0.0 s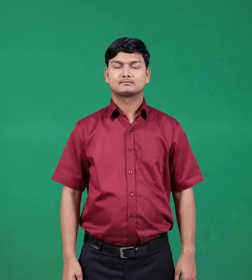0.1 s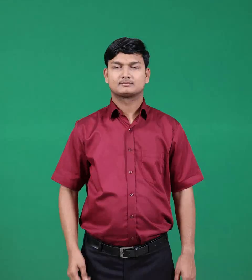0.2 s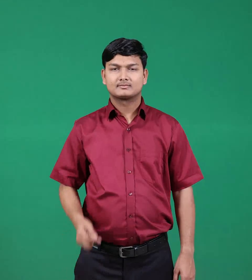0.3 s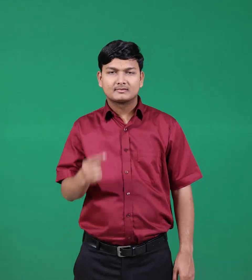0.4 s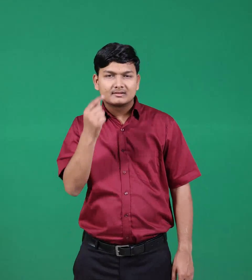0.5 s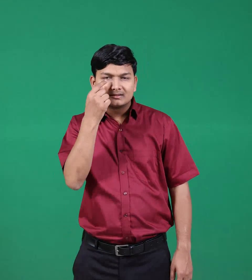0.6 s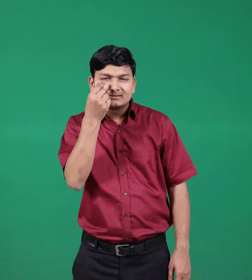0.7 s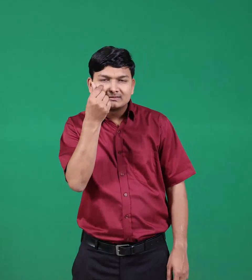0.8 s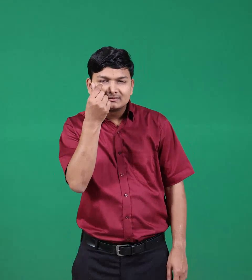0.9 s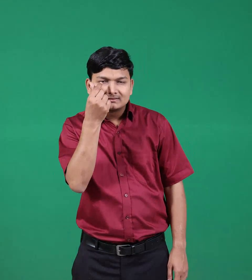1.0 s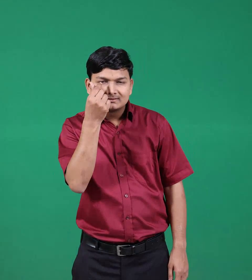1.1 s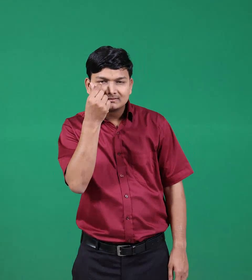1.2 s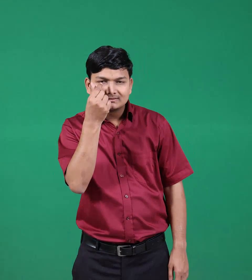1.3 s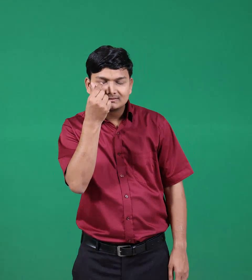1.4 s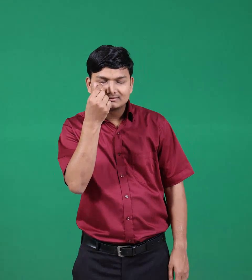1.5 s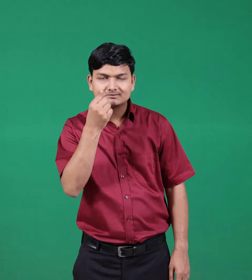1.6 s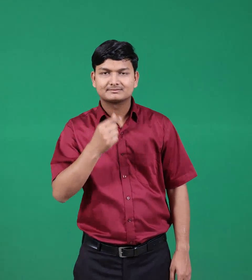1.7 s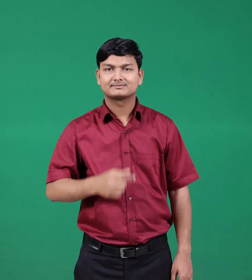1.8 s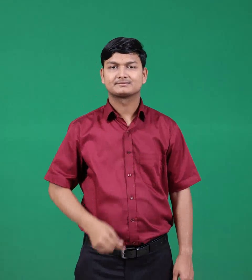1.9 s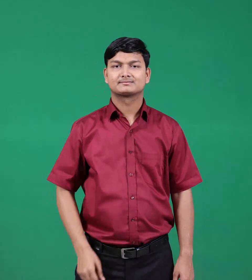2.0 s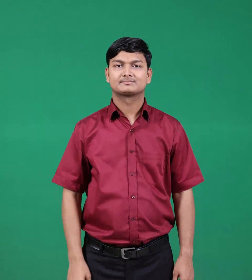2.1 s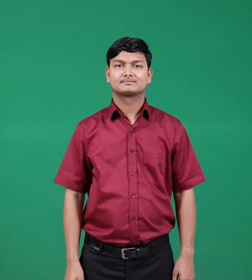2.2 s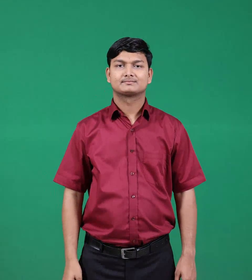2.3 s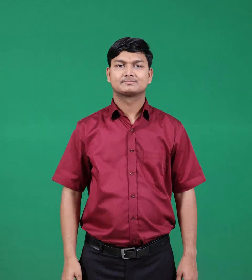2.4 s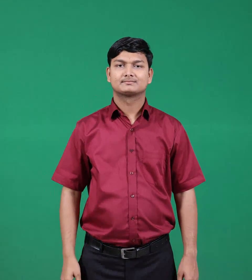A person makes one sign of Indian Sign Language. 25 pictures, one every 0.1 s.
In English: pupil
